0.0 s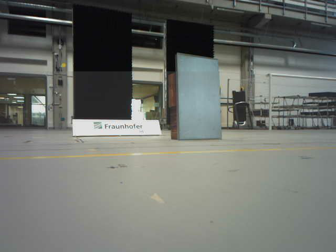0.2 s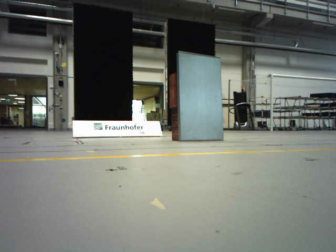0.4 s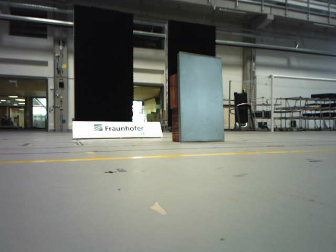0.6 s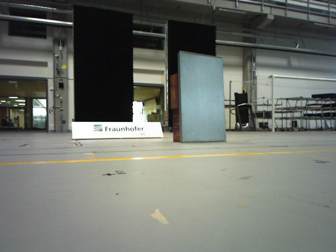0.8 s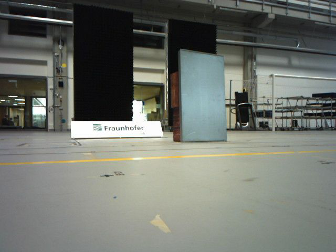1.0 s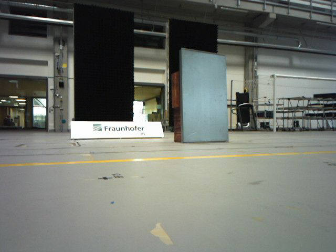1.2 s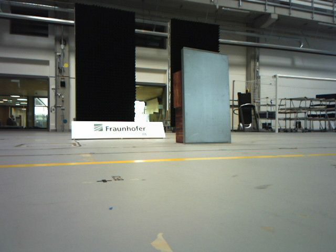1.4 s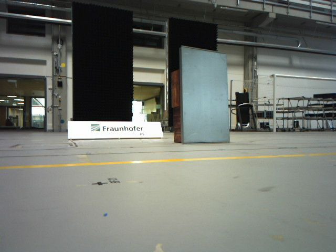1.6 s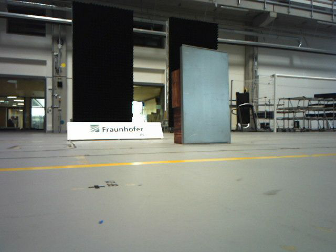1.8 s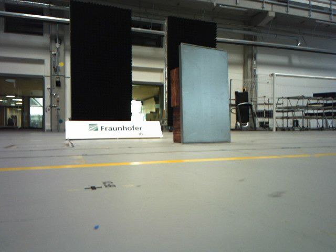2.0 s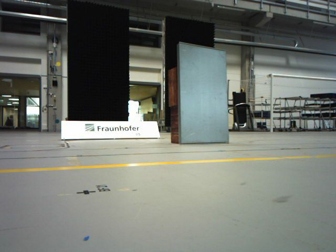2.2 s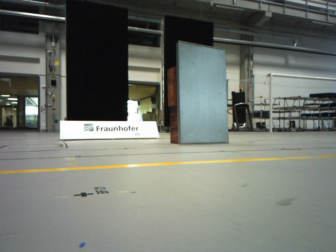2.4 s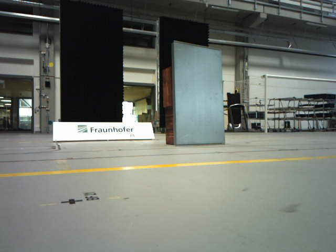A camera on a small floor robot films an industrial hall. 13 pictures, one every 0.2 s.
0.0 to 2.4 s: The camera travels forward, about 0.5 m, so what stands in front looms larger.
The film runs forward here.
